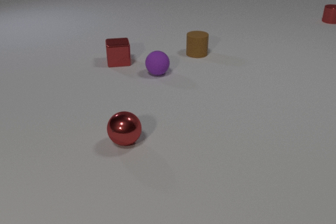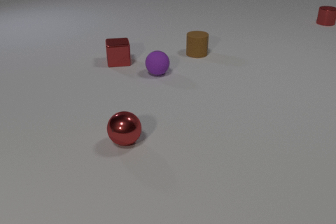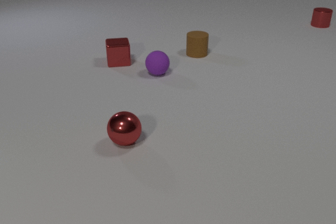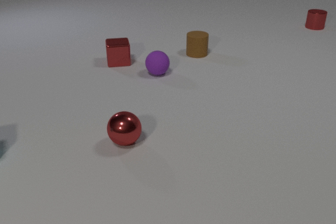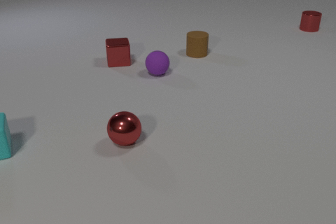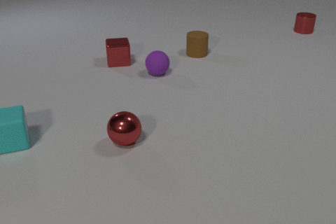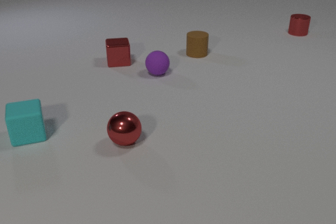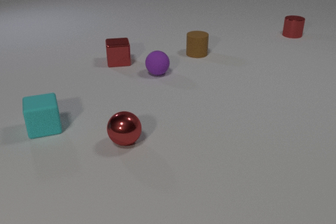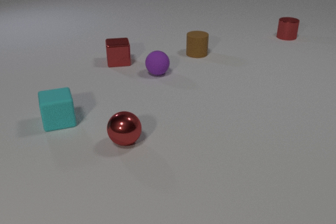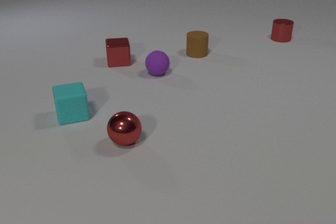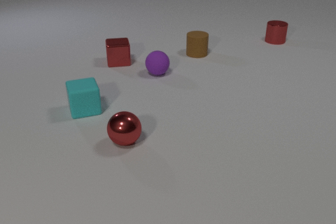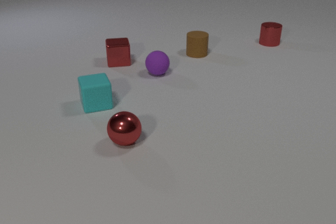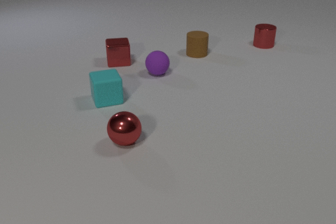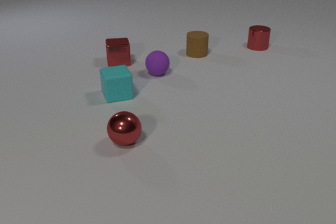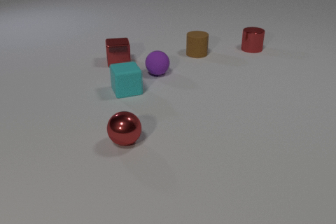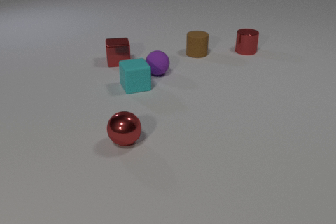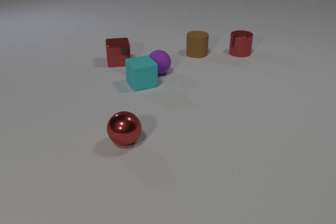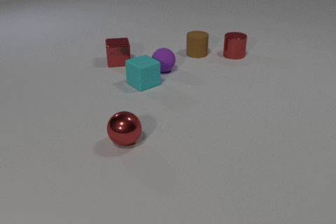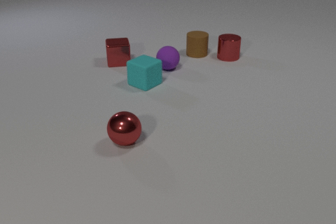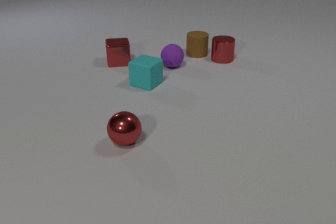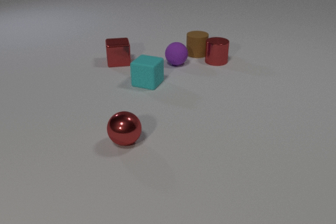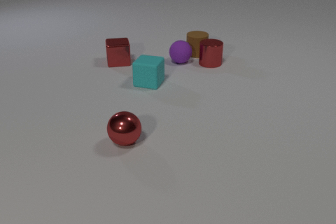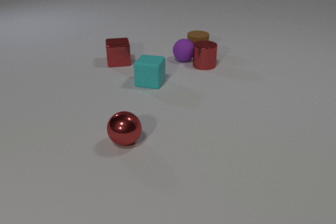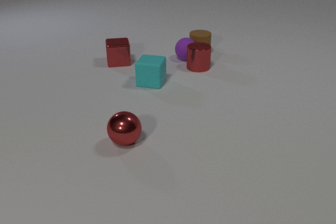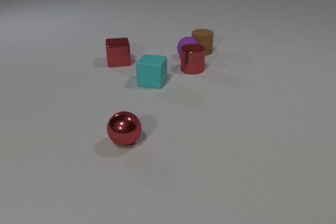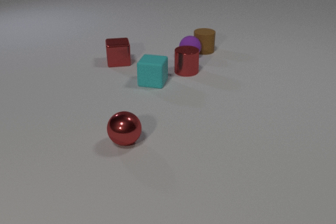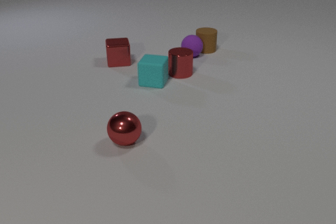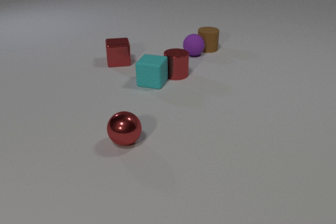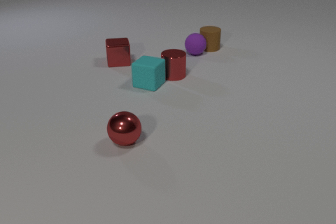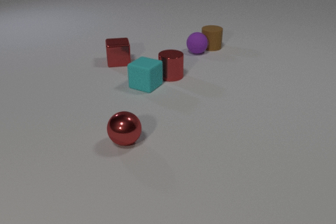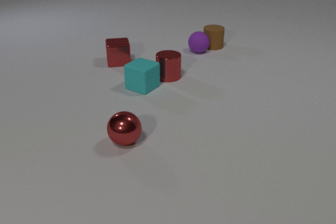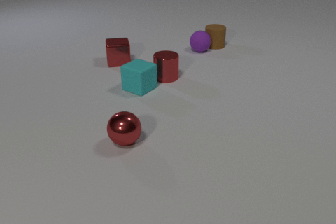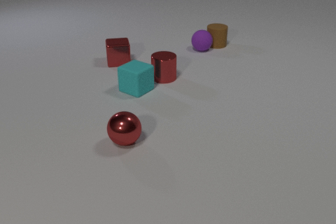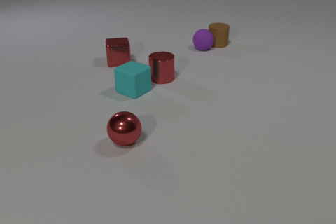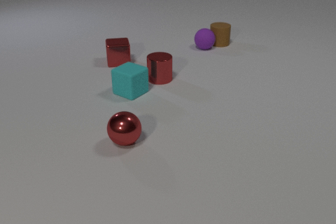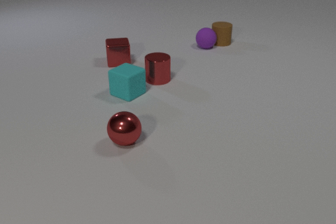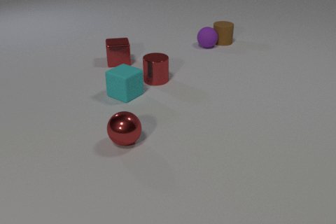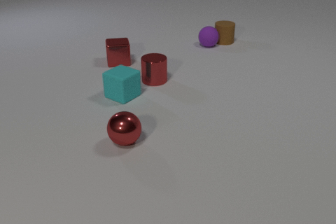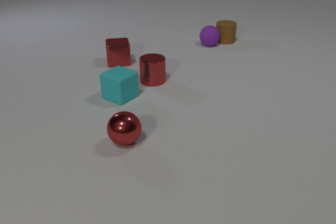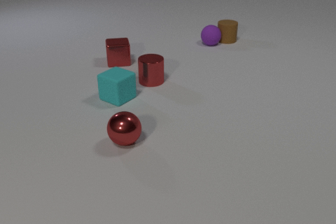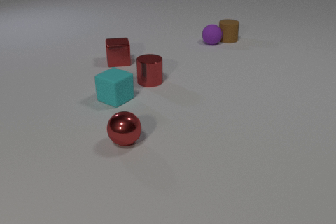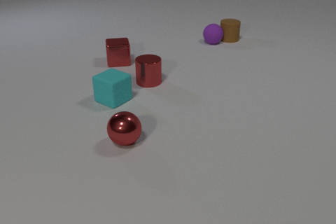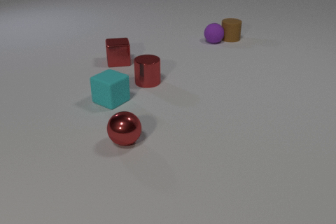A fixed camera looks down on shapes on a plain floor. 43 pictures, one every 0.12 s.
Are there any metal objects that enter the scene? no.
What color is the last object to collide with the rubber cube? red.
How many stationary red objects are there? 2.
0.00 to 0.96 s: The cyan rubber cube comes in at the left edge, slides to the right and away from the camera. The red metal cylinder slides toward the camera and to the left.
0.96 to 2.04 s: The cyan rubber cube slides to the right and away from the camera. The purple rubber sphere rolls away from the camera and to the right. The red metal cylinder slides toward the camera and to the left. The cyan rubber cube and the purple rubber sphere collide.
2.04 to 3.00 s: The cyan rubber cube slides to the right, spins so that its near face slides to the right, counterclockwise seen from above. The purple rubber sphere rolls away from the camera and to the right. The red metal cylinder slides toward the camera and to the left. The brown rubber cylinder slides away from the camera and to the right. The purple rubber sphere and the brown rubber cylinder collide.
3.00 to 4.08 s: The cyan rubber cube slides to the left and toward the camera, spins clockwise seen from above by about 30 degrees, its near face sliding to the left. The purple rubber sphere rolls away from the camera and to the right. The red metal cylinder slides to the left and toward the camera. The brown rubber cylinder slides away from the camera and to the right. The cyan rubber cube and the red metal cylinder collide.
4.08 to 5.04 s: The cyan rubber cube slides to the left and toward the camera. The purple rubber sphere rolls away from the camera and to the right. The red metal cylinder slides to the left and toward the camera. The brown rubber cylinder slides away from the camera and to the right.
